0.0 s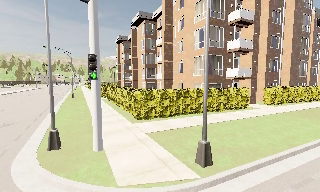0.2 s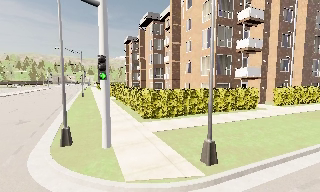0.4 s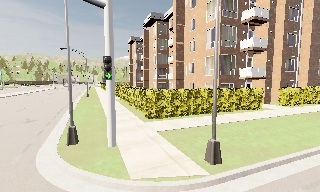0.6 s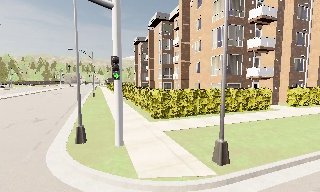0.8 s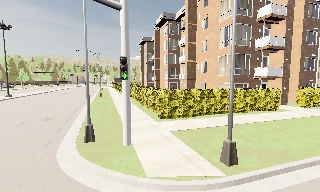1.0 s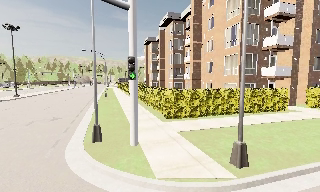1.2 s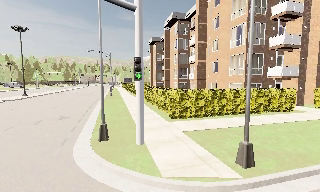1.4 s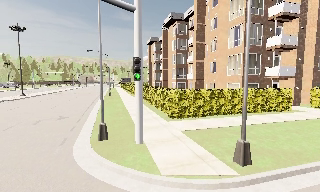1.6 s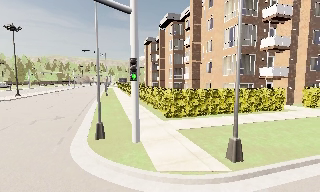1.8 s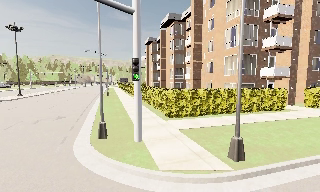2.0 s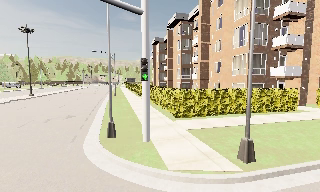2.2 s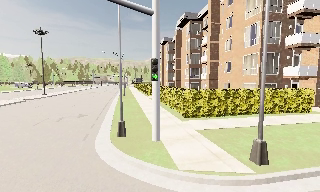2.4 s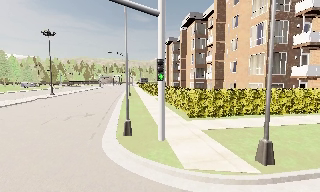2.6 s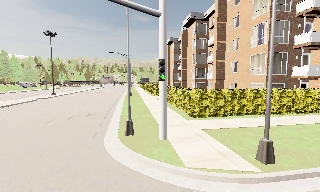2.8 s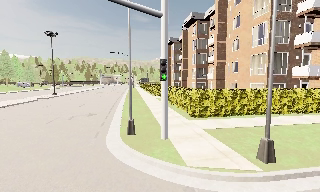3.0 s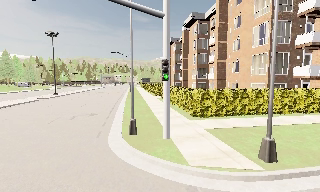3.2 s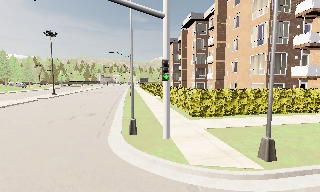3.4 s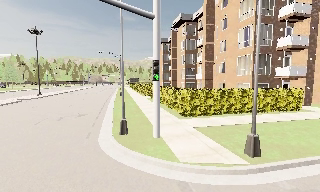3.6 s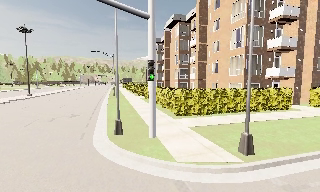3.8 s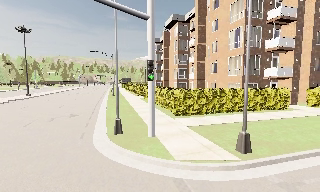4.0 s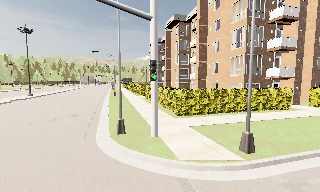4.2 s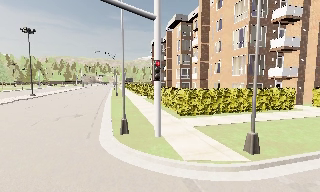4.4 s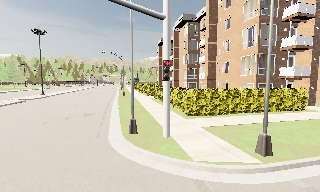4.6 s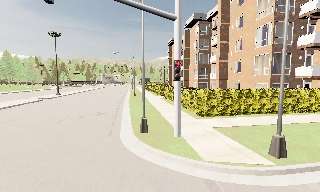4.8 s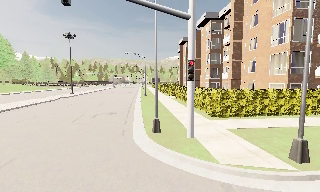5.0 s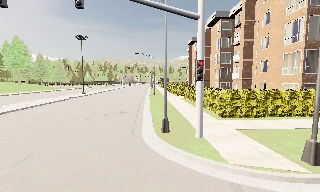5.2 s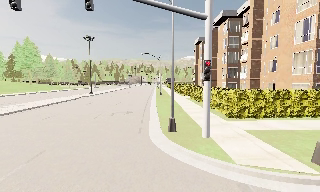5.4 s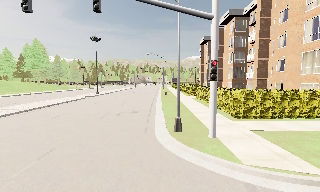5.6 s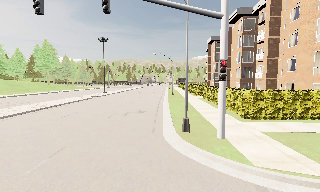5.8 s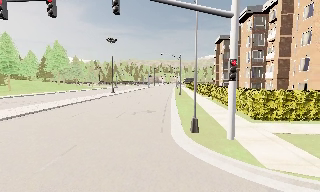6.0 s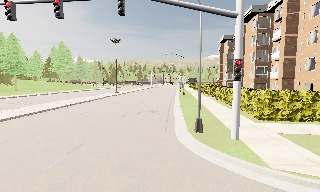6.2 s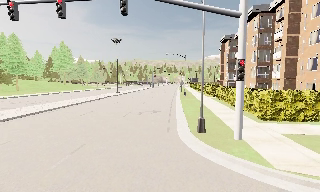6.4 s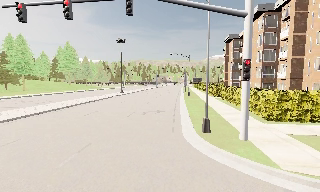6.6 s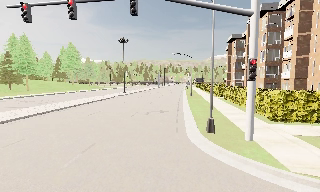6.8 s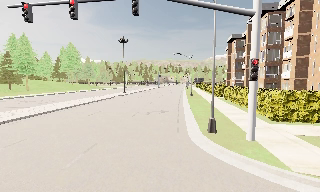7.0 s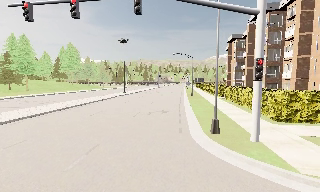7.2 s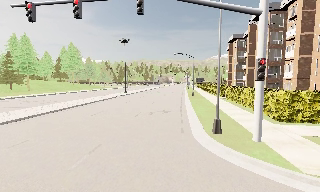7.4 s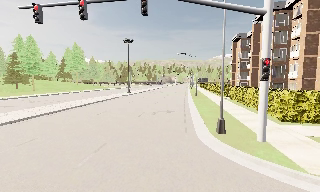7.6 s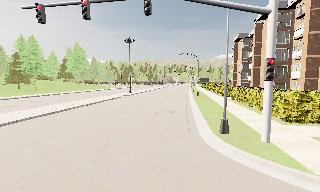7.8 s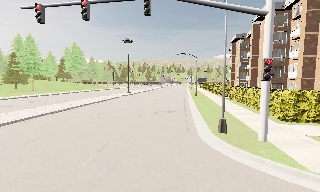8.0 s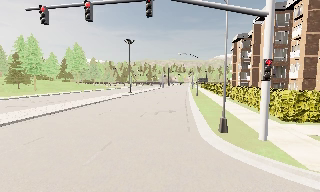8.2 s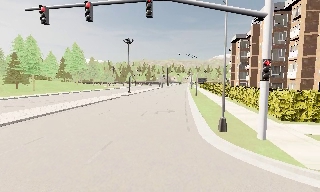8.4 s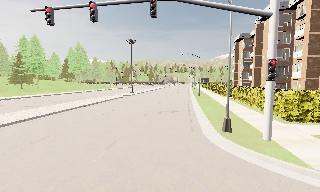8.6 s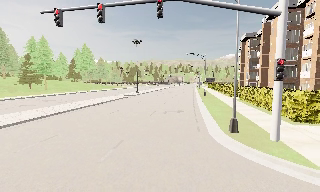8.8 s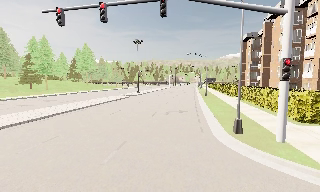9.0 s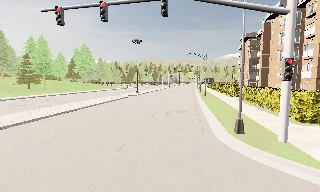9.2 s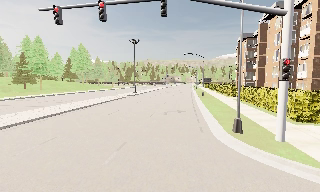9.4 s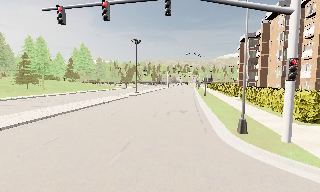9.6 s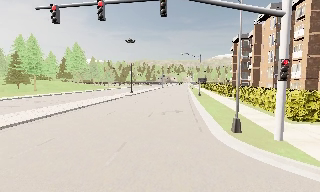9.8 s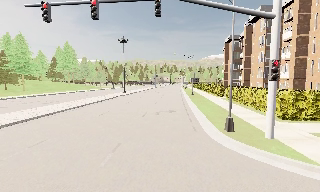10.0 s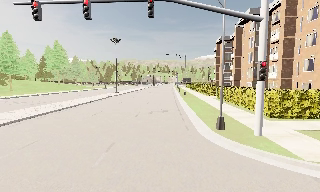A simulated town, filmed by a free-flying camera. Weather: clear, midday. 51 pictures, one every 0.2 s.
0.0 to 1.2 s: The scene slides to the right, as the camera pans about 10 degrees to its left.
1.2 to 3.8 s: The camera travels backward and to its left, about 1 m, so what stands in front gets smaller.
3.8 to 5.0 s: The camera pans to its left, which is counterclockwise from overhead, by about 15 degrees. It travels to its left, about 0.5 m, so close, fixed things drift to the right.
5.0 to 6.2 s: The scene slides to the right, as the camera pans about 10 degrees to its left.
6.2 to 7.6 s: The camera travels to its left, about 0.5 m, so close, fixed things drift to the right.
7.6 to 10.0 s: The camera travels to its left, about 1 m.
The film runs backward here.
